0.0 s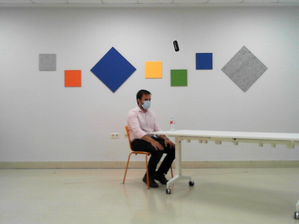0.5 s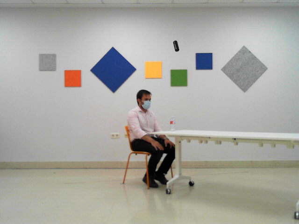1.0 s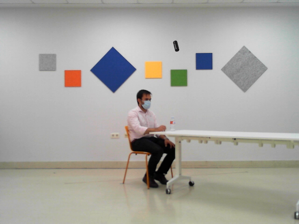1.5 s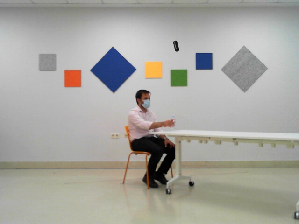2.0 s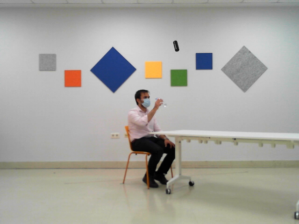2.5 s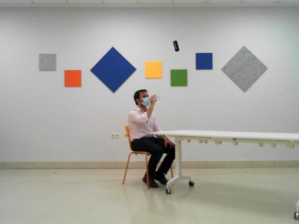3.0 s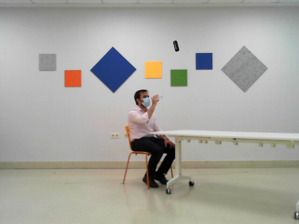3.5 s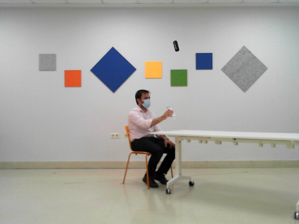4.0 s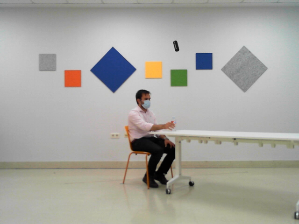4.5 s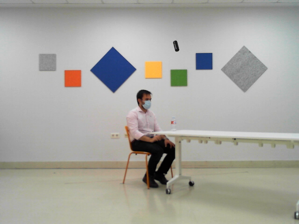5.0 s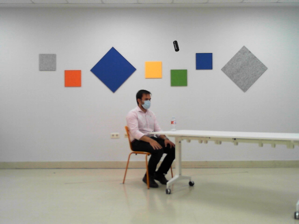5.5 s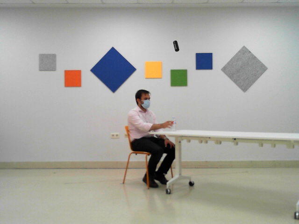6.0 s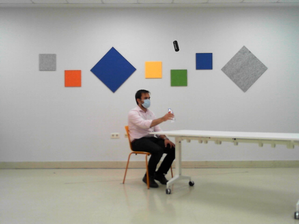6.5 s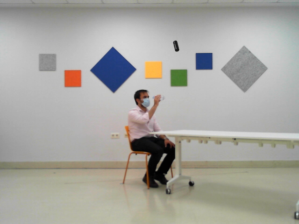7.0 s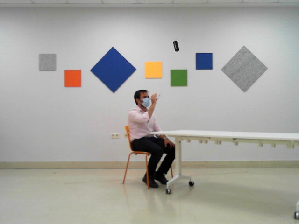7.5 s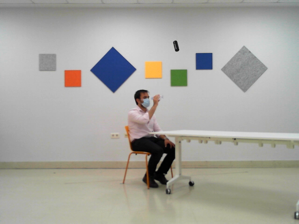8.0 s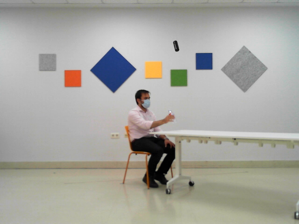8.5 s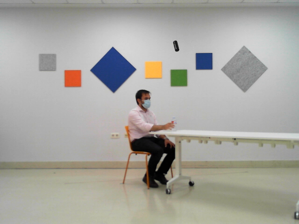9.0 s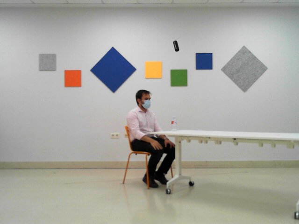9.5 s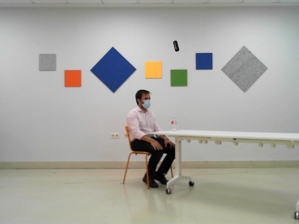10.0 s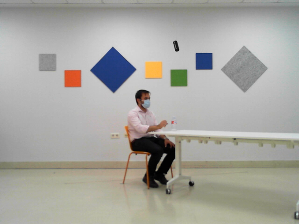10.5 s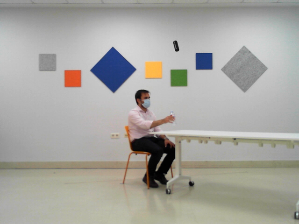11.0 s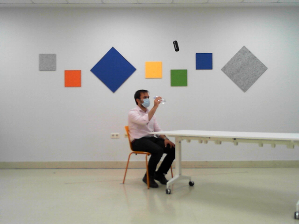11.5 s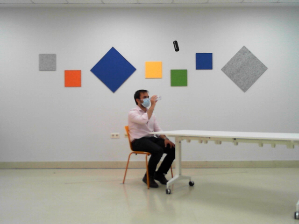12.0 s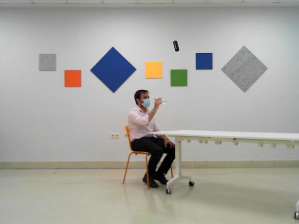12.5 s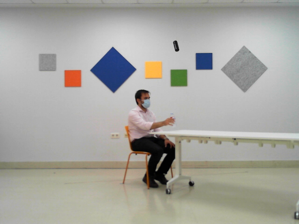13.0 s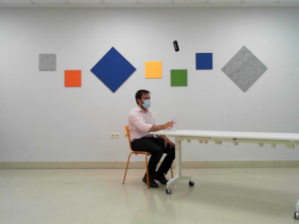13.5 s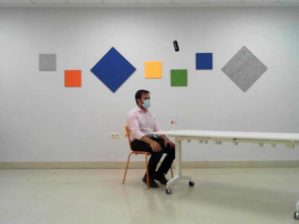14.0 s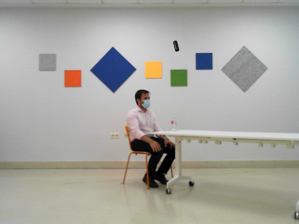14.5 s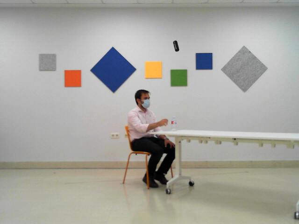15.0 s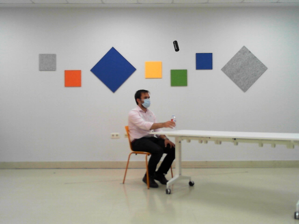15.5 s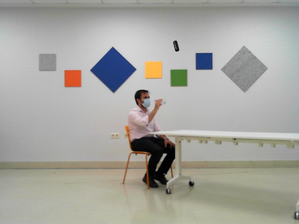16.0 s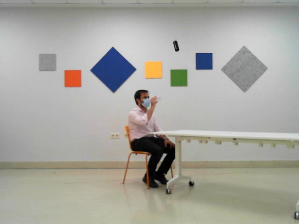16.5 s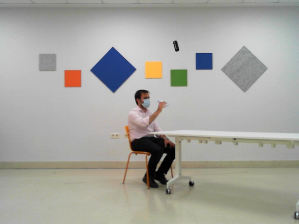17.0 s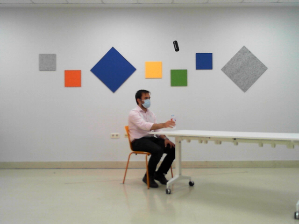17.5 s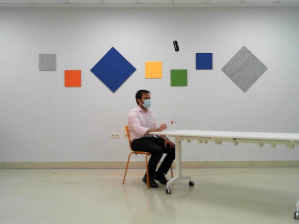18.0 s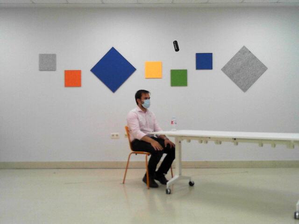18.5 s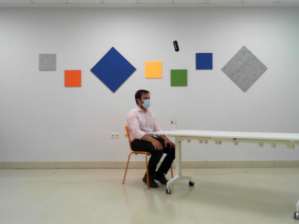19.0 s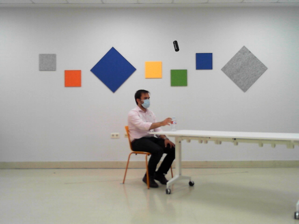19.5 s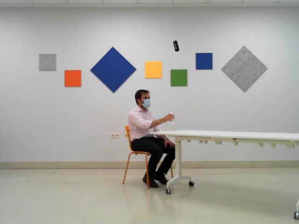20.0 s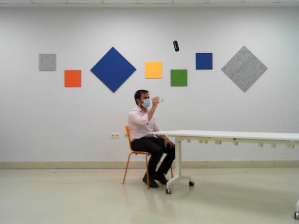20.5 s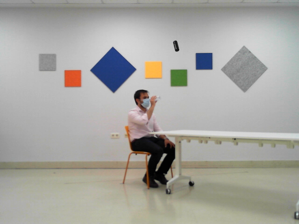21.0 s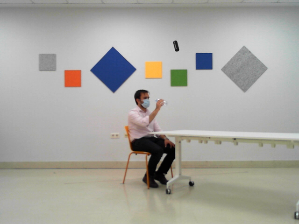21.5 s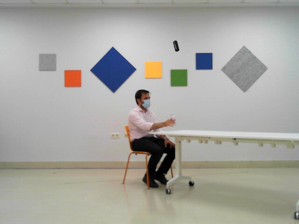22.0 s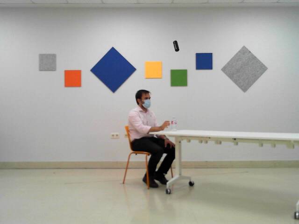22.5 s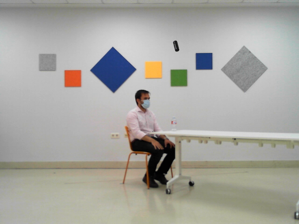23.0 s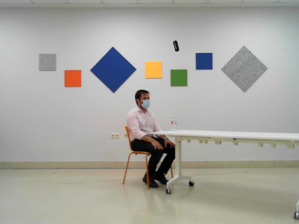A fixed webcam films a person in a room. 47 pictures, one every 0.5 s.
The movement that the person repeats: Drink from a bottle, right hand.
